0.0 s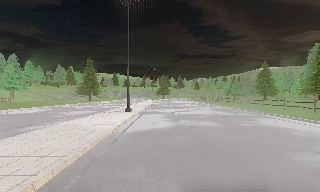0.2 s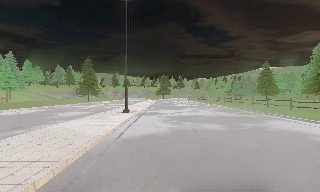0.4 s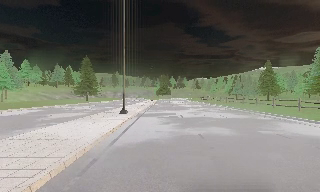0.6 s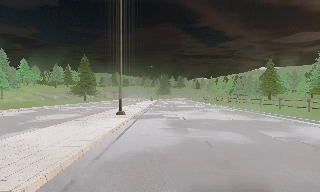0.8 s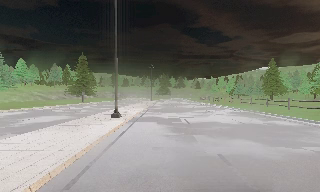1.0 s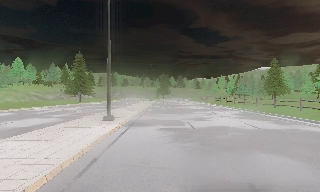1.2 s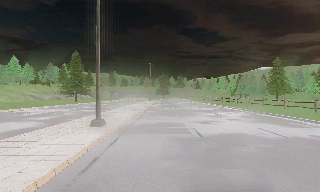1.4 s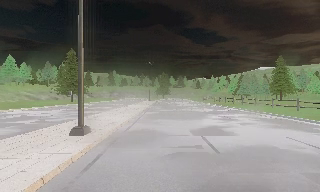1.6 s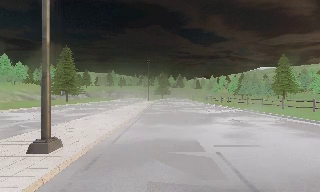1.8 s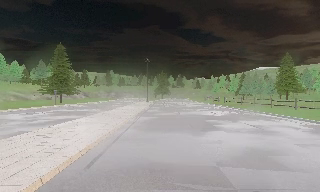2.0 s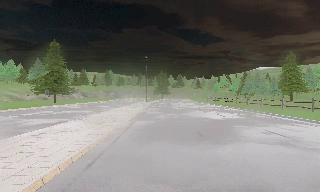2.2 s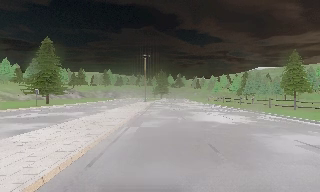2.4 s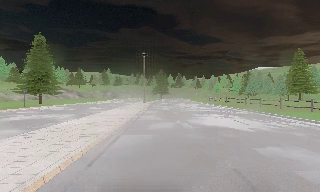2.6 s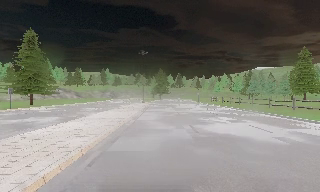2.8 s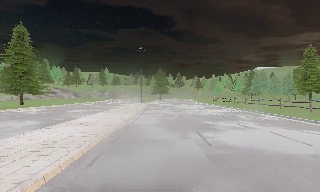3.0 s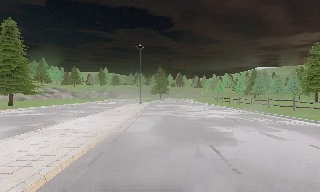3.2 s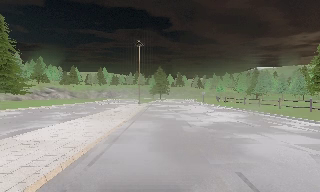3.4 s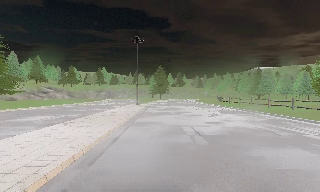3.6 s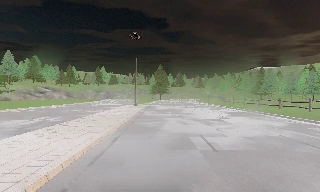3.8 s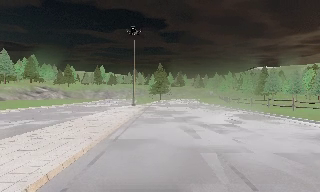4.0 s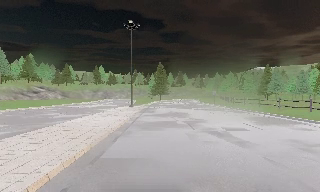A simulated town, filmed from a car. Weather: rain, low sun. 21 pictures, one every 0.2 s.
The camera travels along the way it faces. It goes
forward.
0.0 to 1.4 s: The camera travels forward, about 10 m, so what stands in front looms larger. It gains speed.
1.4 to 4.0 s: The camera travels forward, about 25 m, so what stands in front looms larger.
The film runs forward here.
